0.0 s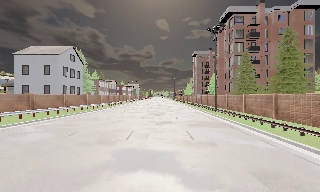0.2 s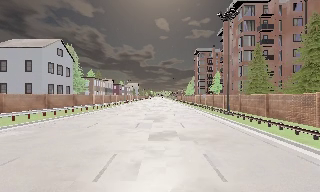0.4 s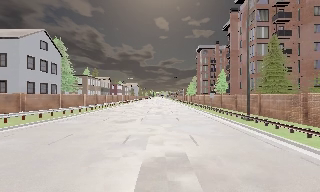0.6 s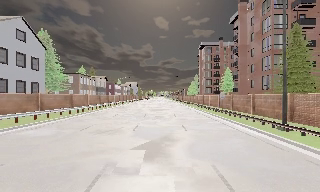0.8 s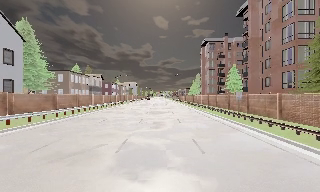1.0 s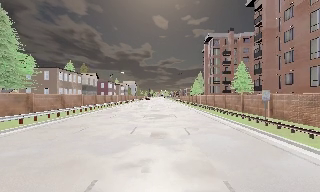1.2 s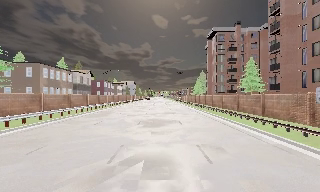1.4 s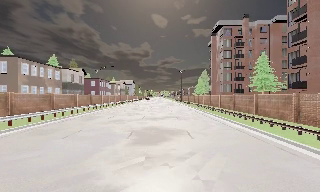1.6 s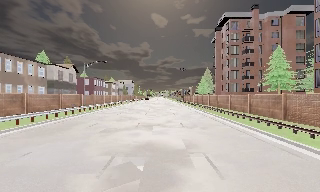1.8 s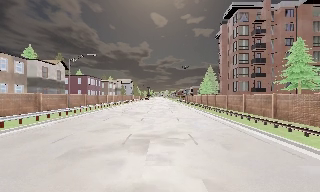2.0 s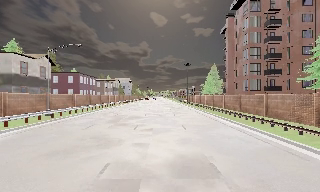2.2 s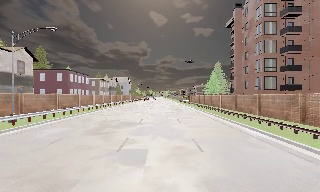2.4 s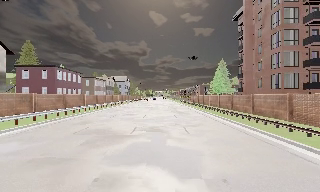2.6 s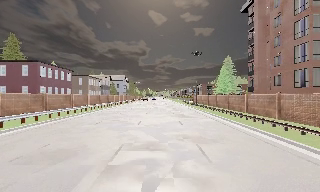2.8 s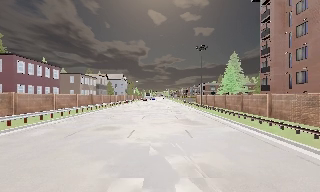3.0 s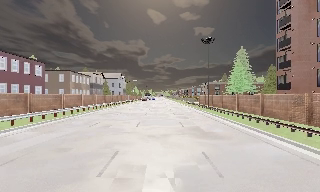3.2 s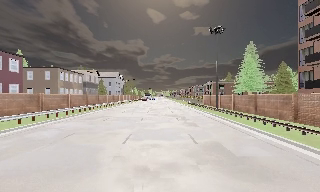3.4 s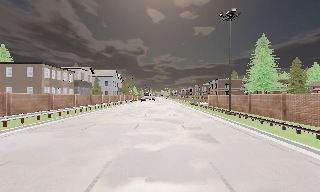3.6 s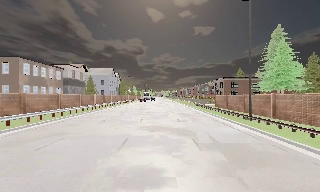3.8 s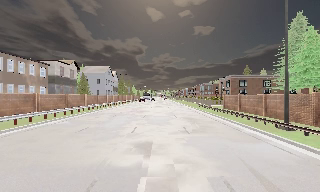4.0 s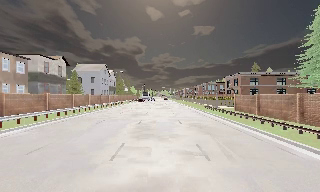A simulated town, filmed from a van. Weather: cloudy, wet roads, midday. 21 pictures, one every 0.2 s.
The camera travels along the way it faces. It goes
forward.
0.0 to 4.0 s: The camera travels forward, about 85 m, so what stands in front looms larger.
The film runs forward here.
